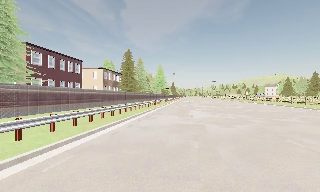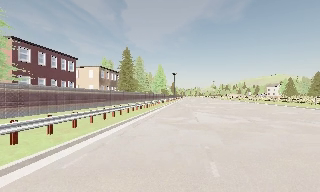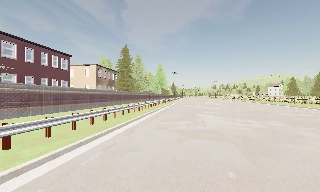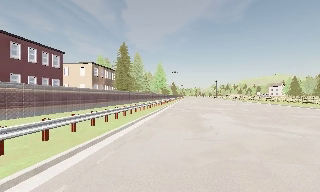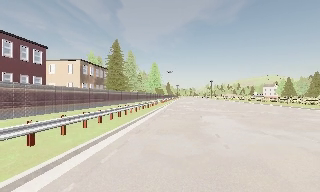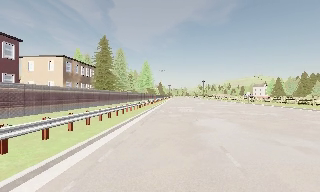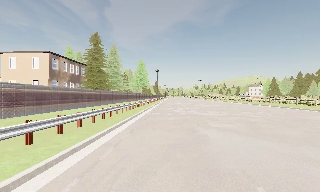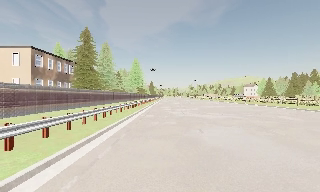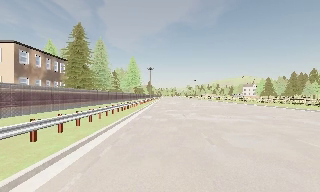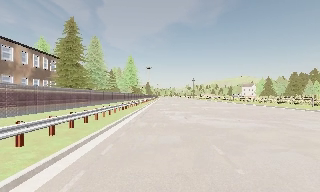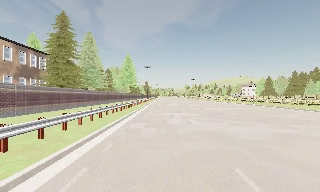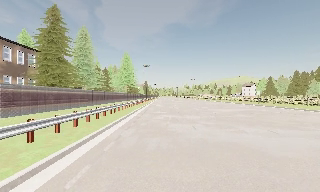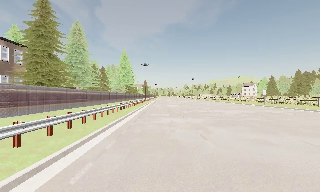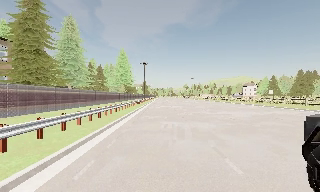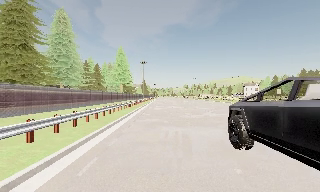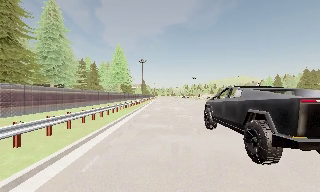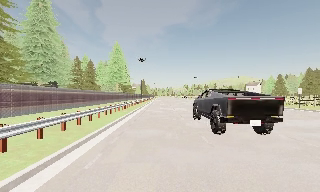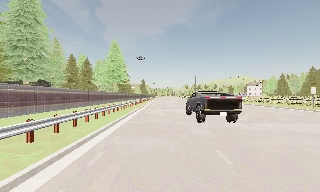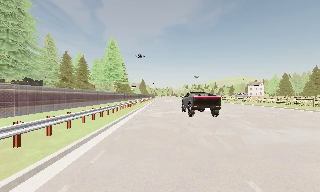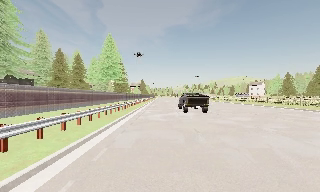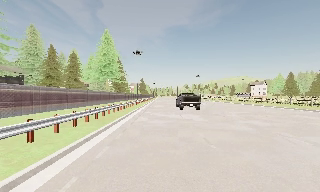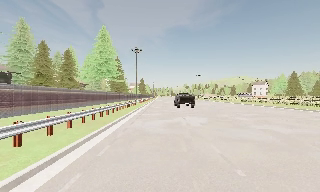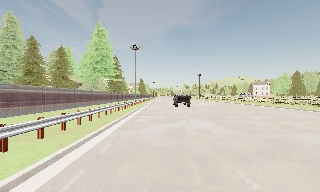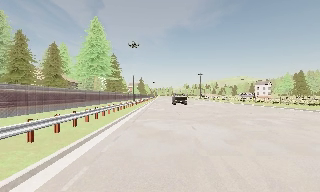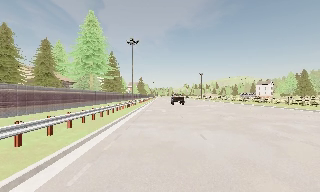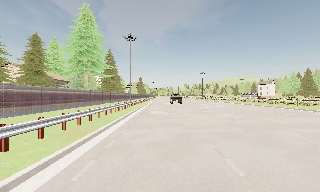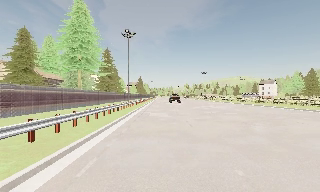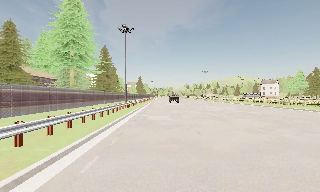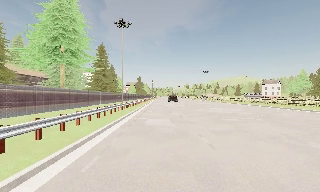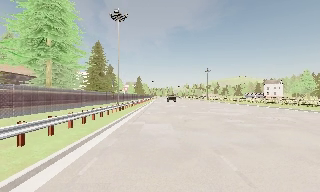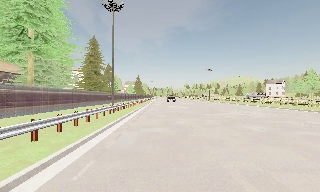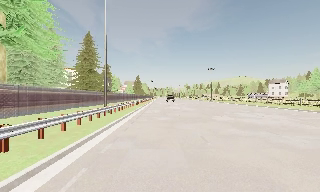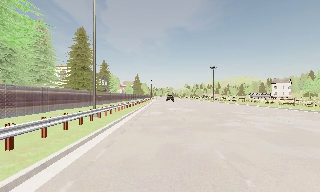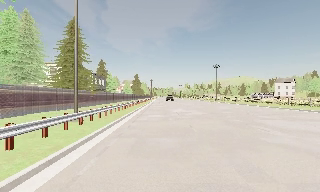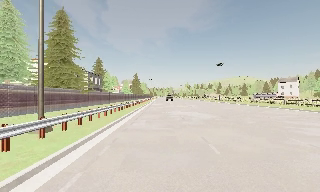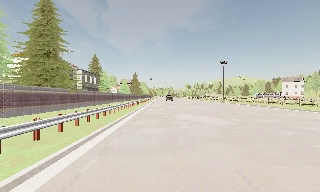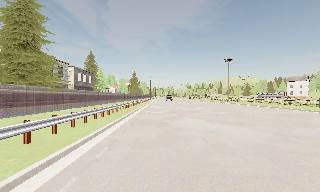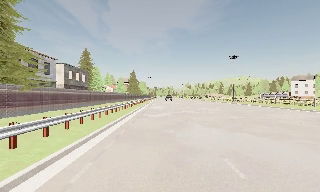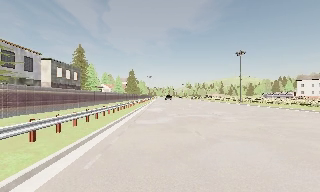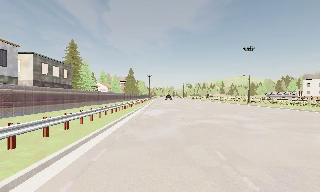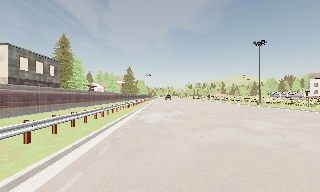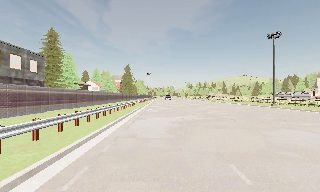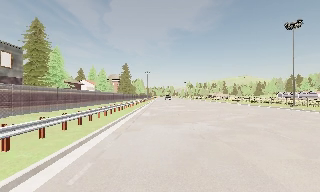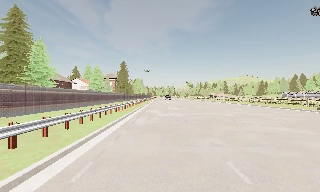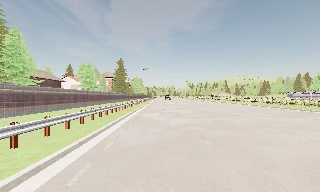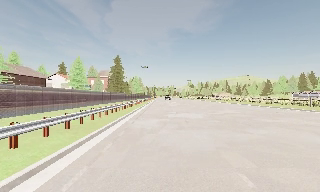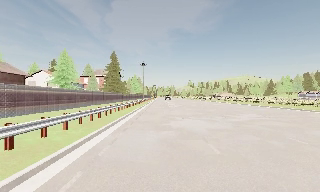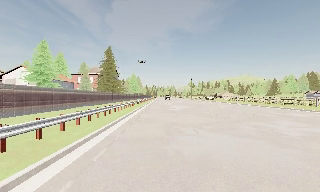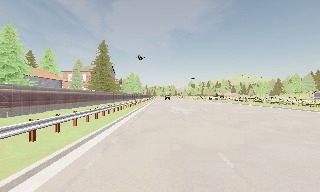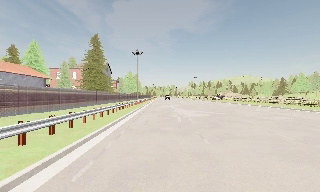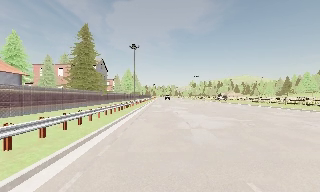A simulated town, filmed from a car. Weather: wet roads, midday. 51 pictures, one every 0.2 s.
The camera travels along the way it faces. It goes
forward.
0.0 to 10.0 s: The scene slides to the left, as the camera pans about 10 degrees to its right. It travels forward, about 130 m, so what stands in front looms larger. It gains speed.
The film runs forward here.
